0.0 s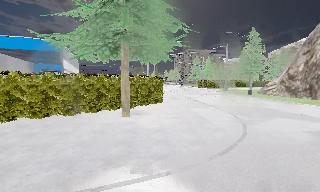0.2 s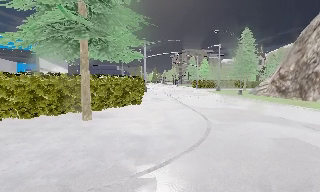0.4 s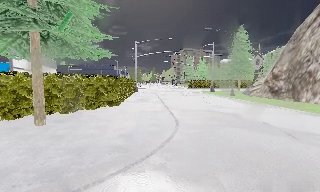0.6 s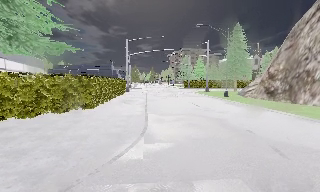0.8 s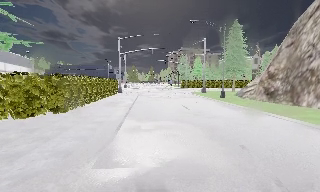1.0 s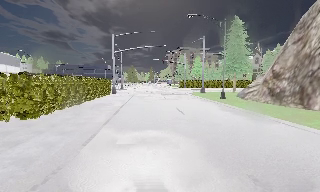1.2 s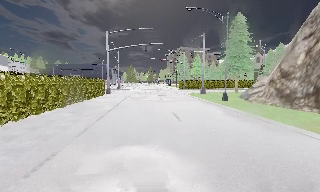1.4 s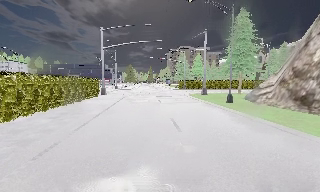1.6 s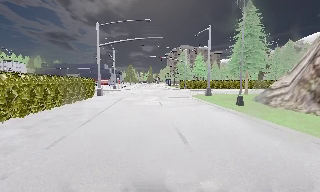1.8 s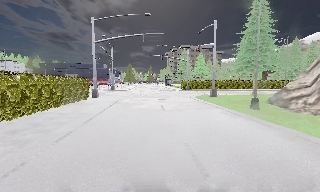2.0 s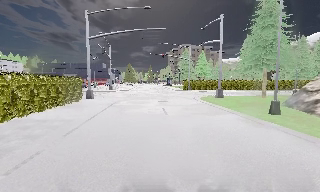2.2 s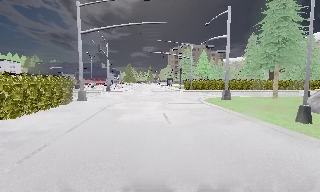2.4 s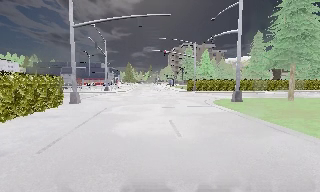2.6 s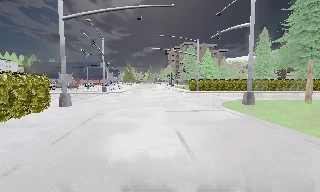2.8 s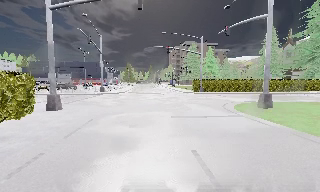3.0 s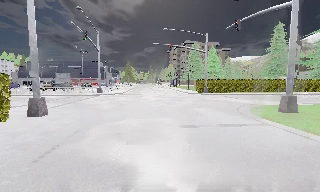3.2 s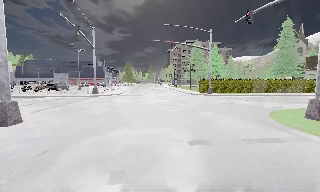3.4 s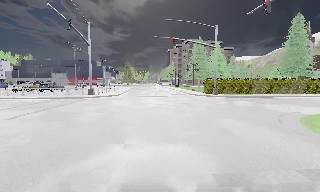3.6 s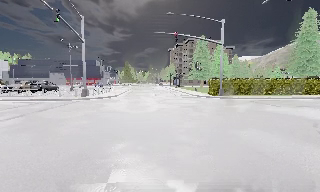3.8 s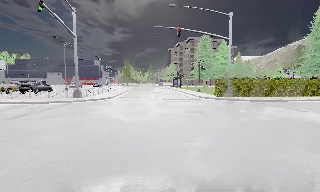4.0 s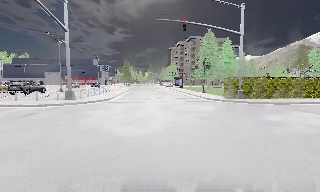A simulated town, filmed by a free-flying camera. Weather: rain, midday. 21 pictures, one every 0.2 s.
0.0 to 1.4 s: The camera travels forward and to its right, about 10 m, so what stands in front looms larger.
1.4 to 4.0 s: The camera travels forward, about 20 m, so what stands in front looms larger.
The film runs backward here.
